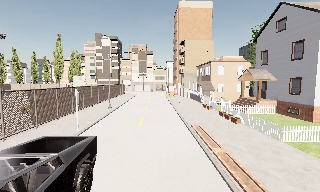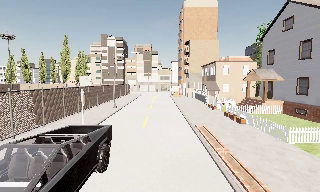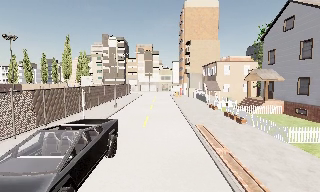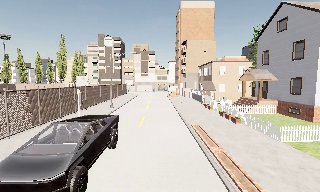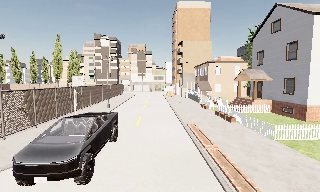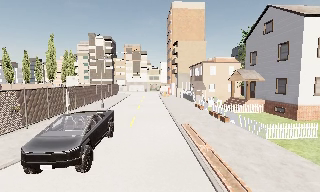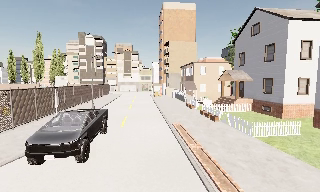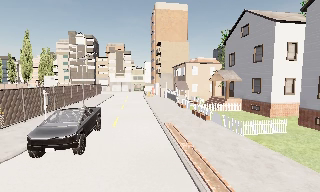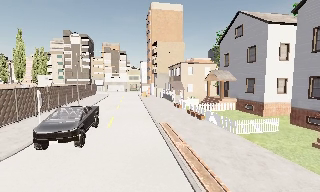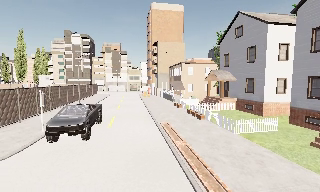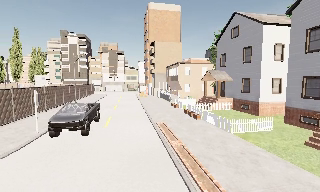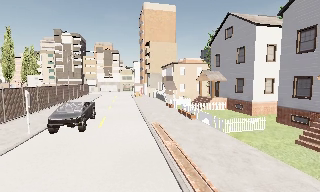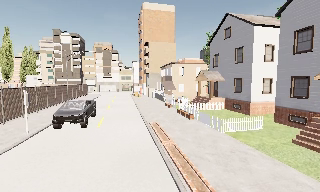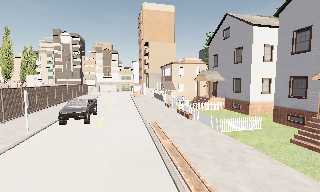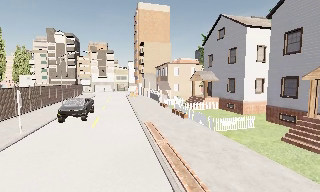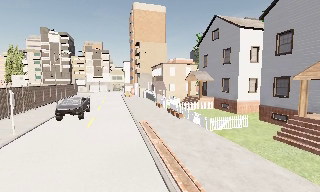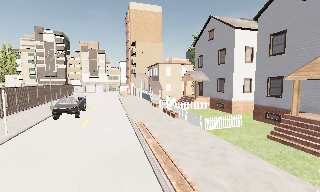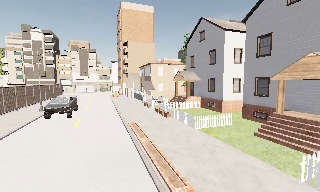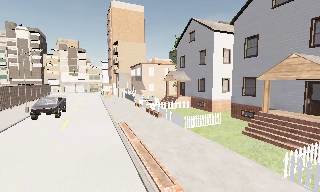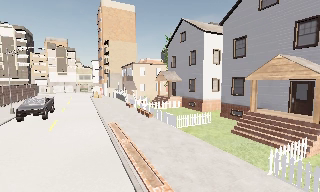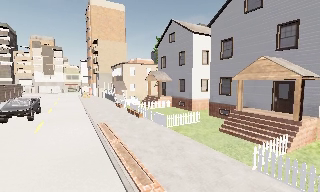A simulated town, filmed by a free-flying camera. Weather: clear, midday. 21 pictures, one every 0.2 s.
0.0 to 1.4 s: The camera travels to its right, about 0.5 m, so close, fixed things drift to the left.
1.4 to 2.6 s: The camera shifts only a little, or ends up much as it began.
2.6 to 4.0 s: The camera swings to its right by about 15 degrees, and the scene slides to the left. It travels backward, about 0.5 m, so what stands in front gets smaller.
The film runs backward here.
